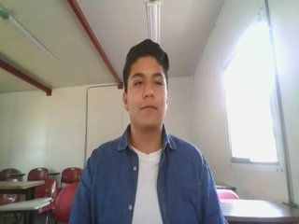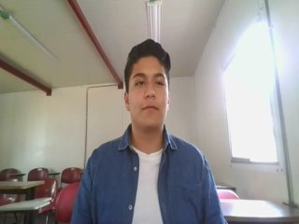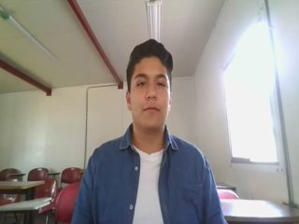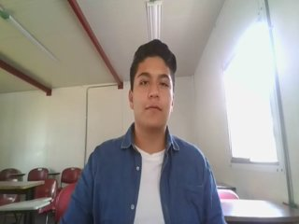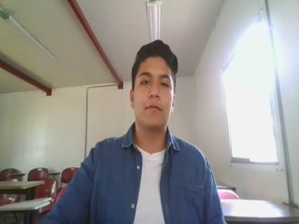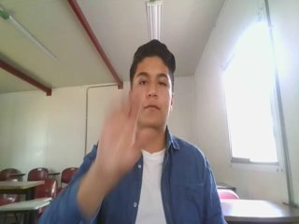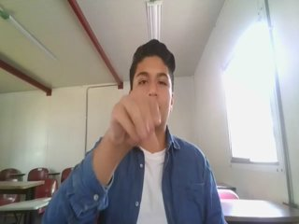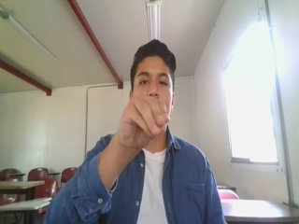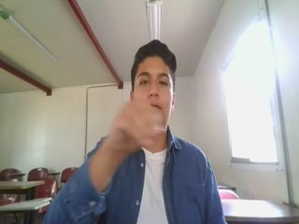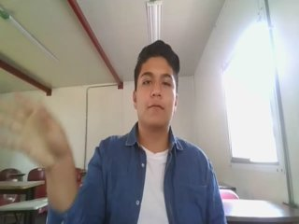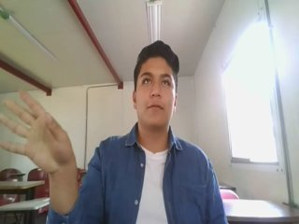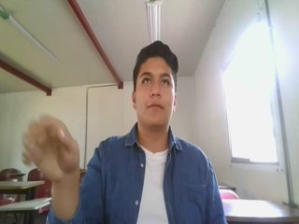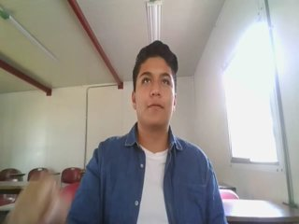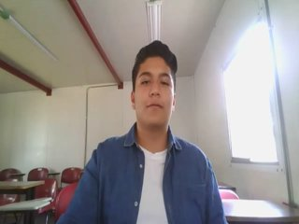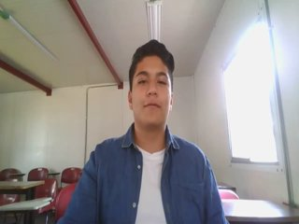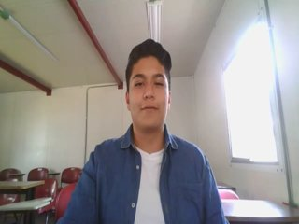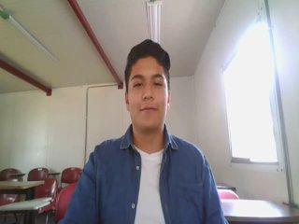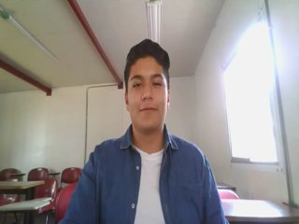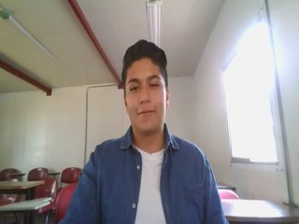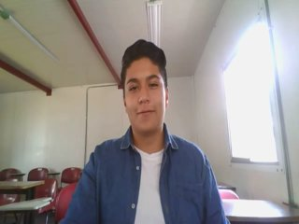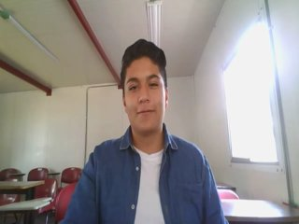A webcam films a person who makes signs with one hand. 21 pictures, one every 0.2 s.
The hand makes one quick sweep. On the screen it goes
to the left.
0.0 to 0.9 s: Non-gesture.
1.0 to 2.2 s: On the screen the hand sweeps to the left. The name of the sign: Throw right.
2.3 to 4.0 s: Non-gesture.
